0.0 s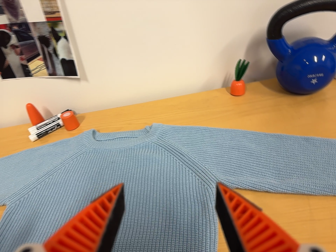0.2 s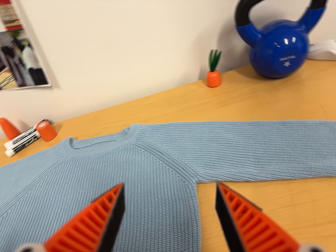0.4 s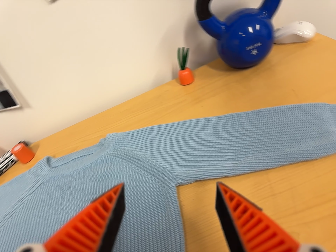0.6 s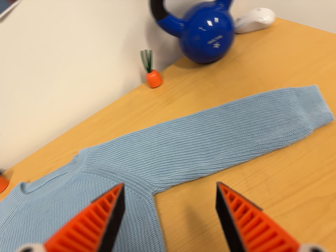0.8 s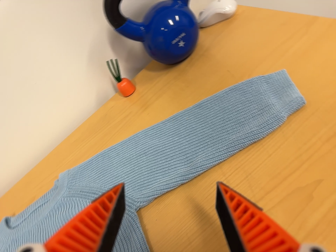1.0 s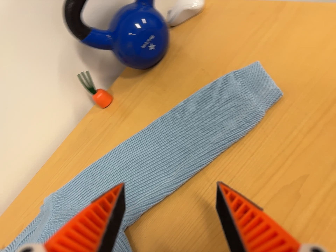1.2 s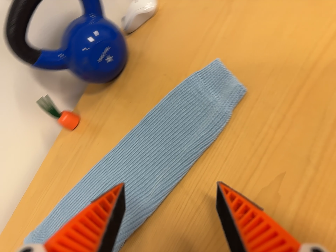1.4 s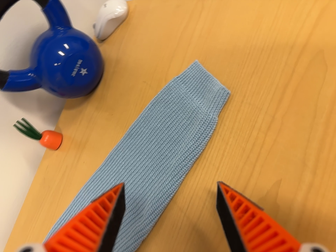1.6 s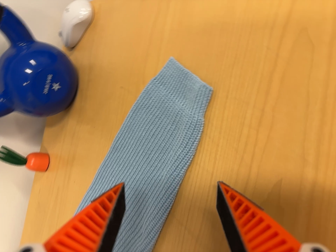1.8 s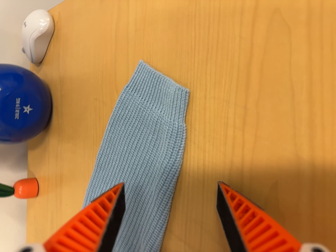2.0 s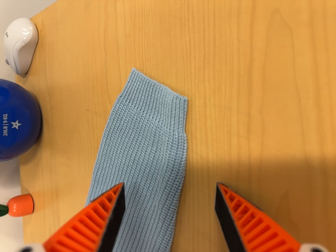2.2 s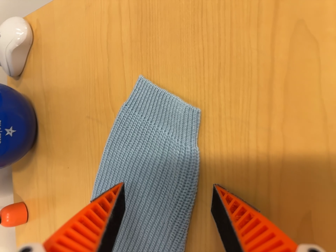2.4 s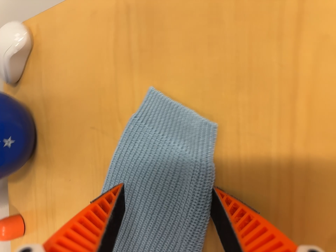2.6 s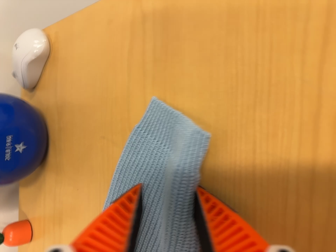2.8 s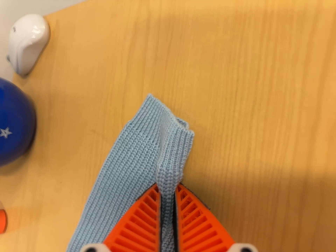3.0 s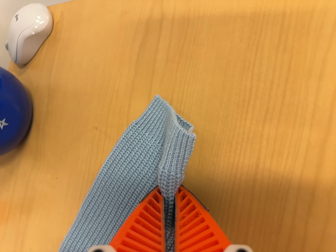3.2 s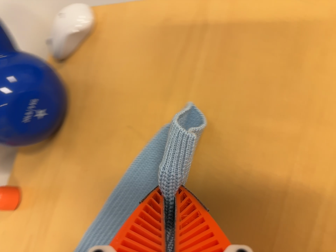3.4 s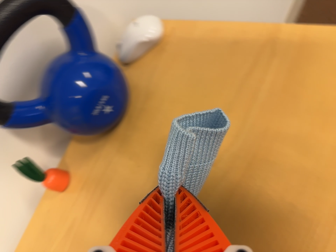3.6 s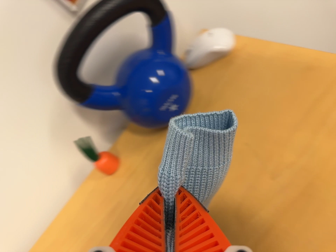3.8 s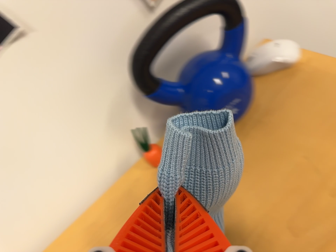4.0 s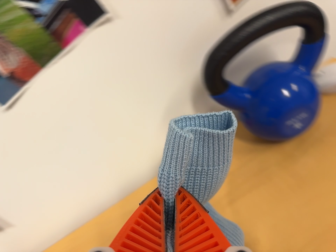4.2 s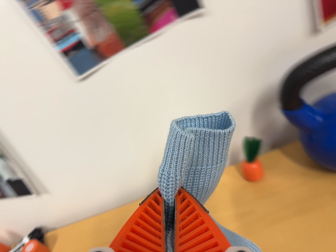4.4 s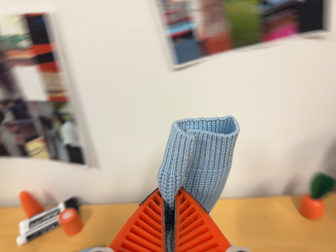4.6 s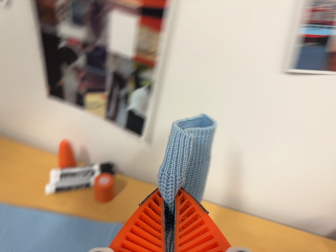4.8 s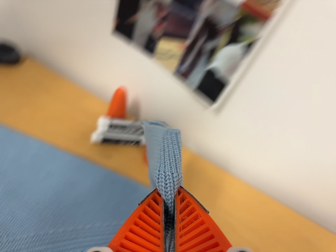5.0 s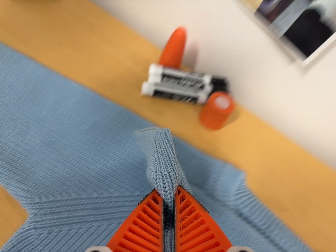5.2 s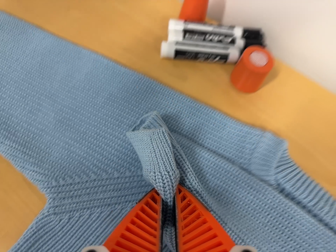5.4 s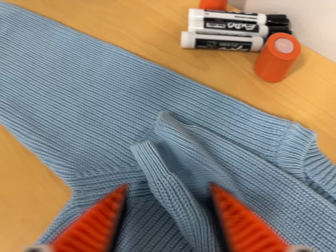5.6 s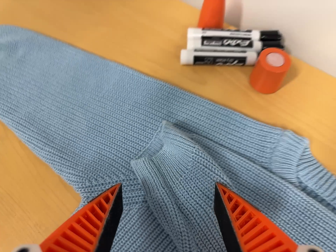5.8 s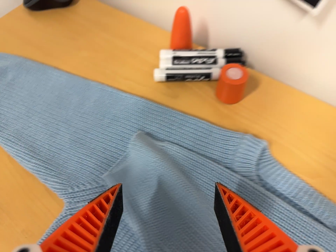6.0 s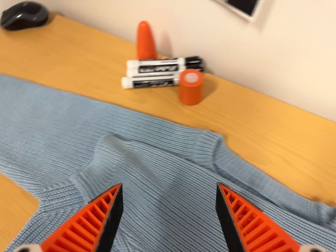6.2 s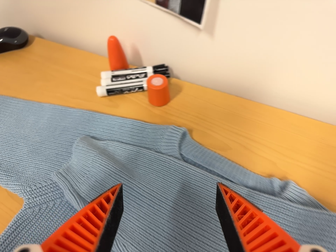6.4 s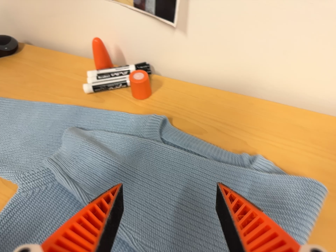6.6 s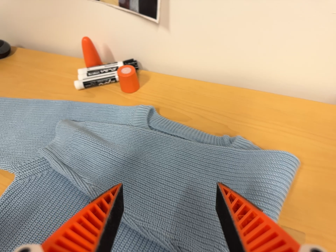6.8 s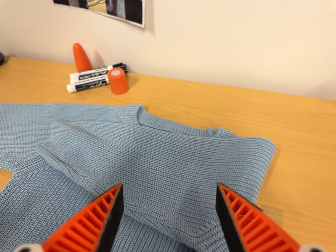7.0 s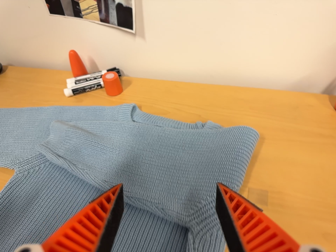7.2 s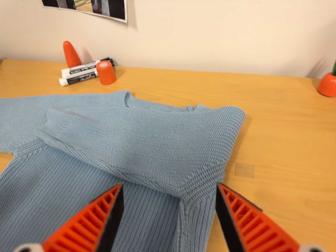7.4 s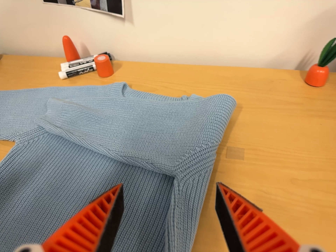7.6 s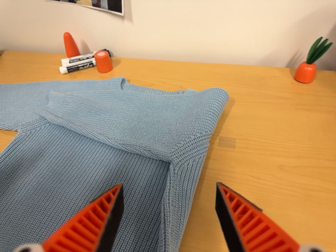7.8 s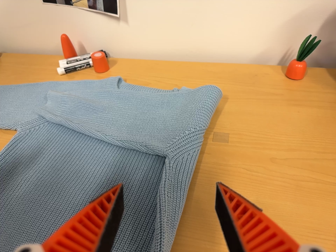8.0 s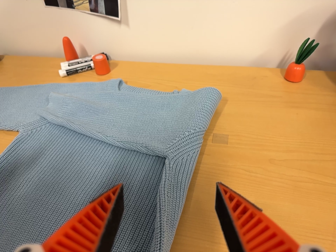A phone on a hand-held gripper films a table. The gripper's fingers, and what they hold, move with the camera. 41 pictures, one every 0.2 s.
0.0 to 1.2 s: The camera swings to its right by about 10 degrees, and the scene slides to the left. It travels to its right, forward and toward the top of its view, about 22 cm, so close, fixed things drift to the left. It rolls about its line of sight by about 50 degrees, and the scene rotates counterclockwise.
1.2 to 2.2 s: The camera travels toward the top of its view and forward, about 12 cm. It rolls about its line of sight by about 30 degrees, and the scene rotates counterclockwise.
2.2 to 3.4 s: The camera travels to its left, about 12 cm, so close, fixed things drift to the right. Its aim tips toward the top of its view by about 10 degrees, and the scene shifts downward. It rolls about its line of sight by about 30 degrees, and the scene rotates clockwise.
3.4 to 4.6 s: The camera swings to its left by about 25 degrees, and the scene slides to the right. It travels to its left, about 40 cm, so close, fixed things drift to the right. It rolls about its line of sight by about 80 degrees, and the scene rotates clockwise.
4.6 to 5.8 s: The camera swings to its left by about 20 degrees, and the scene slides to the right. It travels forward, about 9 cm, so what stands in front looms larger. Its aim tips toward the bottom of its view by about 15 degrees, and the scene shifts upward.
5.8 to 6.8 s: The camera travels backward, toward the bottom of its view and to its right, about 20 cm, so what stands in front gets smaller. Its aim tips toward the top of its view by about 15 degrees. It rolls about its line of sight by about 15 degrees, and the scene rotates counterclockwise.
6.8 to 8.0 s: The camera travels toward the bottom of its view and backward, about 14 cm, so close, fixed things drift upward.
The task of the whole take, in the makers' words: right arm across.
The film runs forward here.
